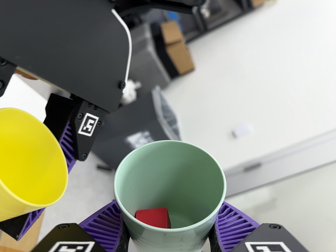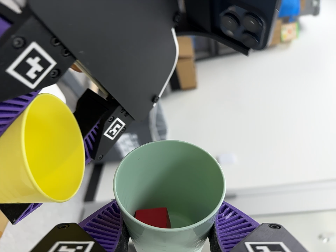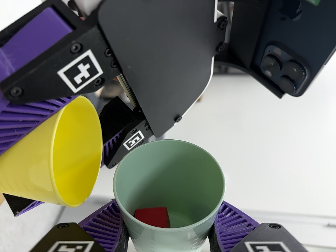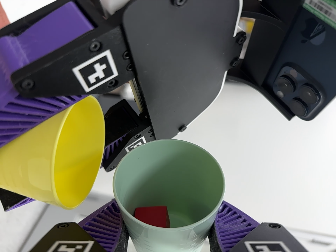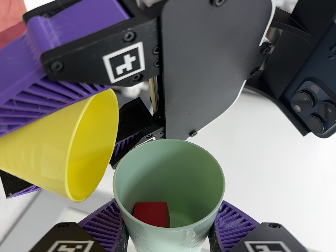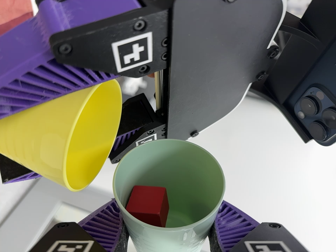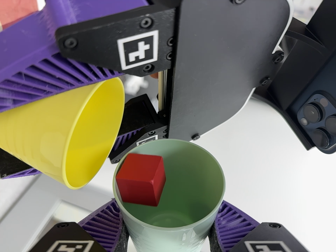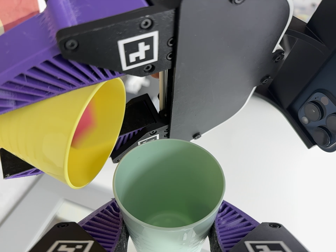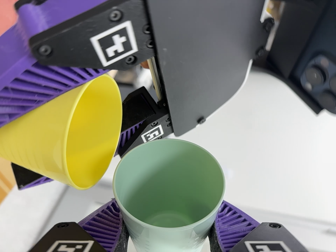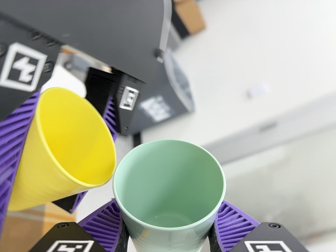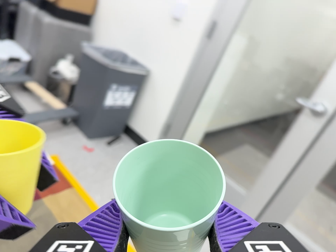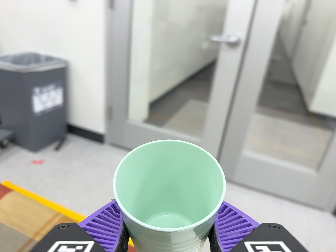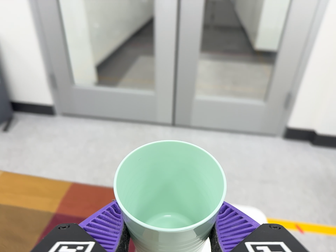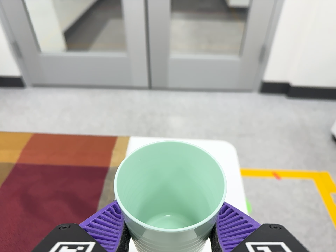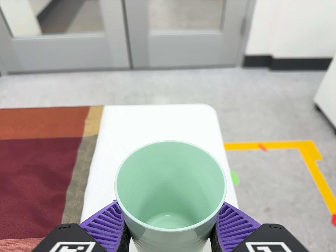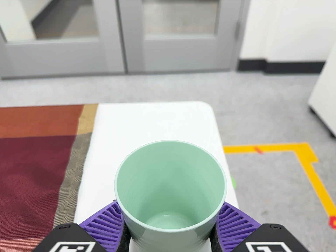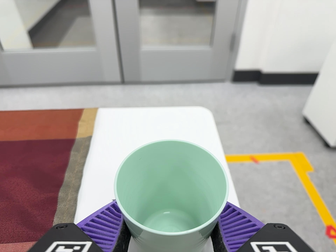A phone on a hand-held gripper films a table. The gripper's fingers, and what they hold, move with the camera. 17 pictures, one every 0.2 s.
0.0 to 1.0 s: The camera travels to its left, about 9 cm. It rolls about its line of sight by about 40 degrees, and the scene rotates clockwise.
1.0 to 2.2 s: The camera travels to its right, about 24 cm, so close, fixed things drift to the left. Its aim tips toward the bottom of its view by about 20 degrees, and the scene shifts upward. It rolls about its line of sight by about 110 degrees, and the scene rotates counterclockwise.
2.2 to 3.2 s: The scene slides to the left, as the camera pans about 20 degrees to its right. It travels toward the bottom of its view and to its right, about 18 cm, so close, fixed things drift upward. Its aim tips toward the bottom of its view by about 15 degrees, and the scene shifts upward. It rolls about its line of sight by about 20 degrees, and the scene rotates counterclockwise.
The film runs forward here.
